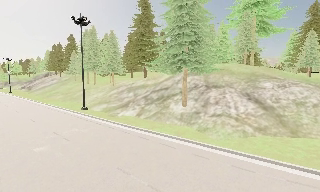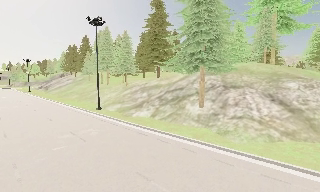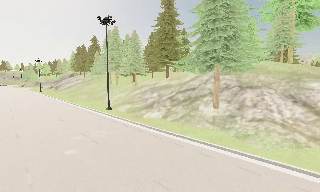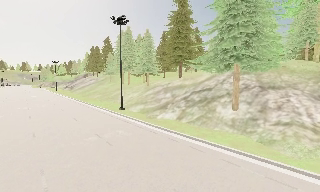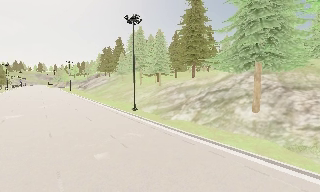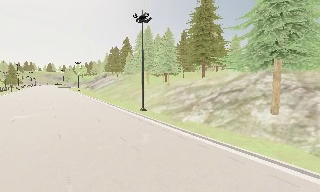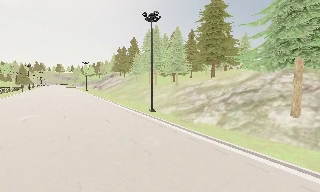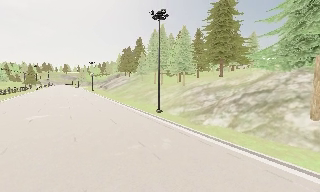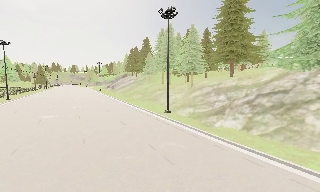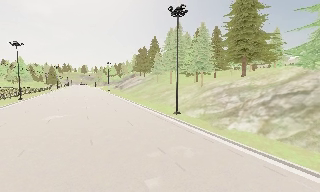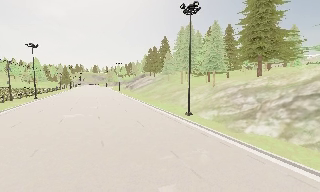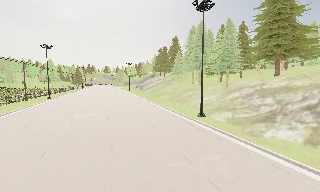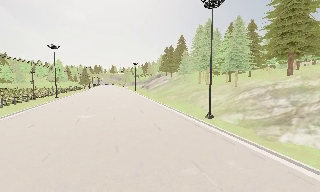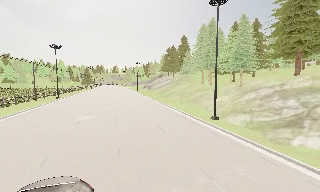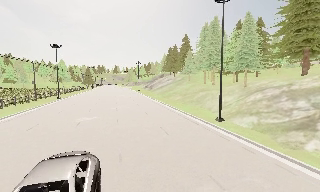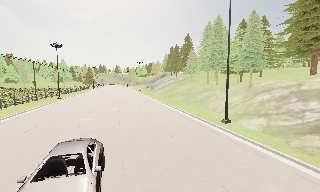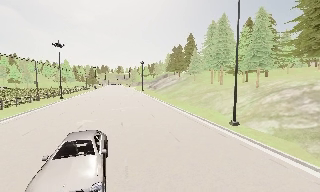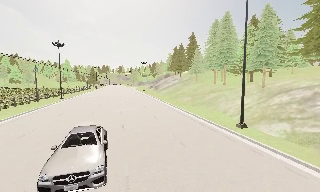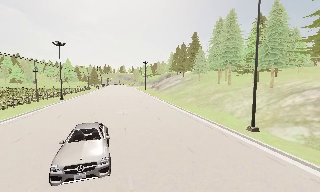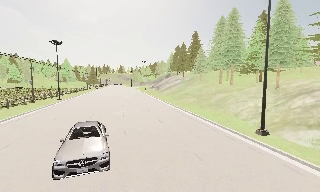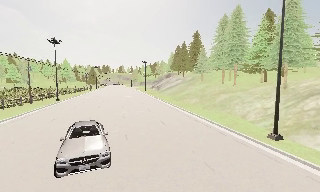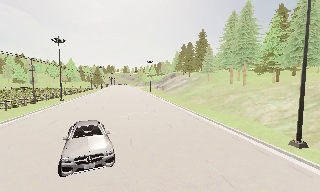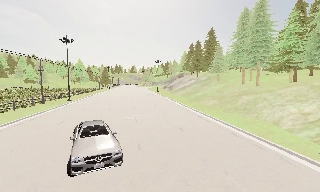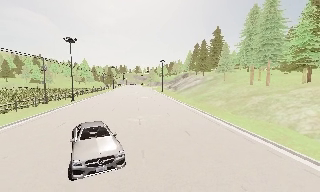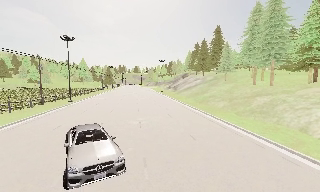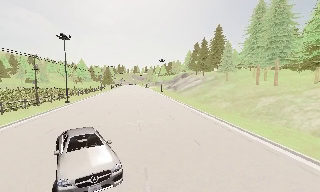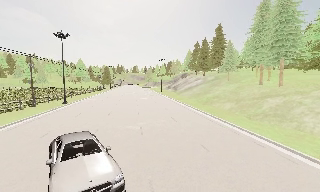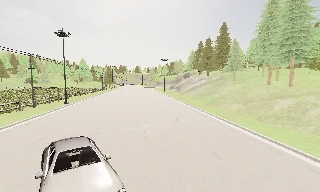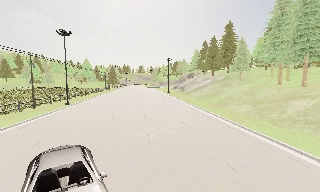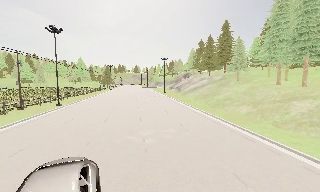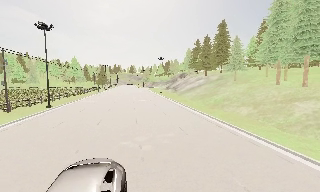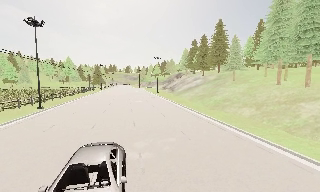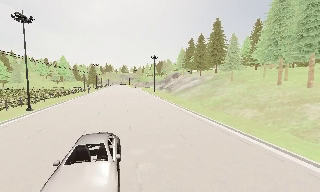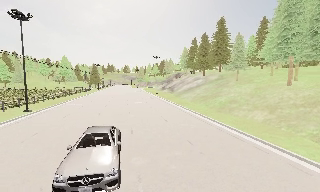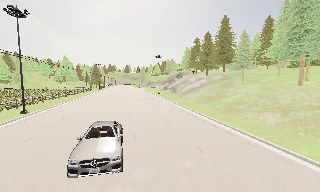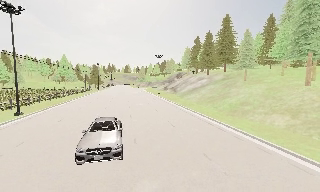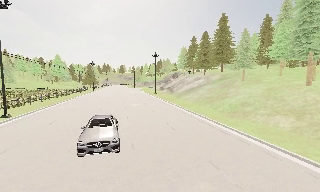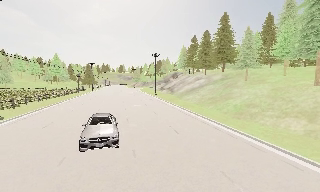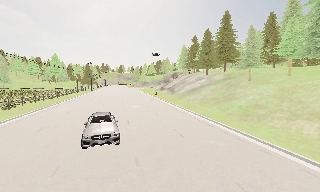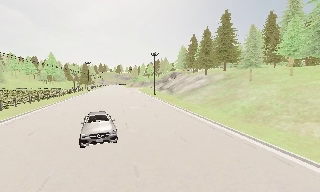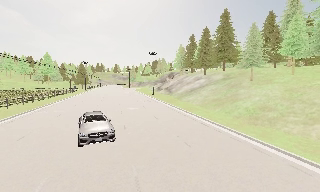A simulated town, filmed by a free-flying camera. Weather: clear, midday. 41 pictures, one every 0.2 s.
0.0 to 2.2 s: The scene slides to the right, as the camera pans about 30 degrees to its left. It travels forward and to its left, about 7 m.
2.2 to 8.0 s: The camera travels forward, about 25 m, so what stands in front looms larger.
The film runs backward here.
